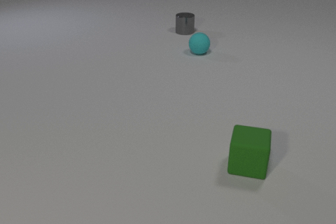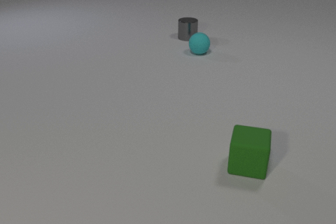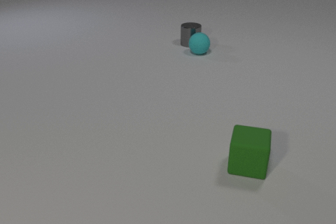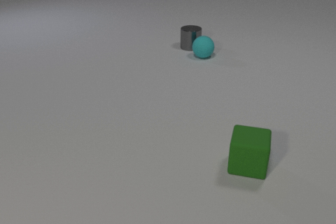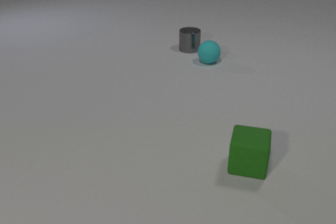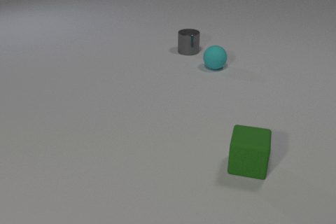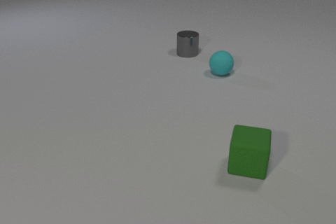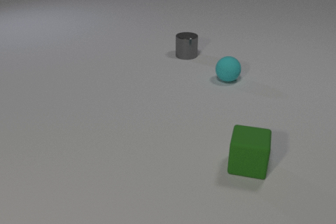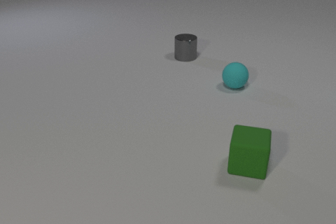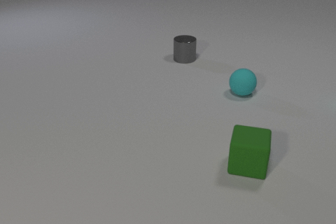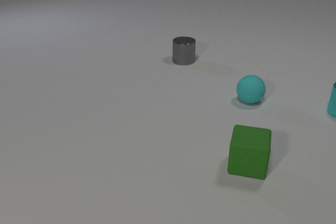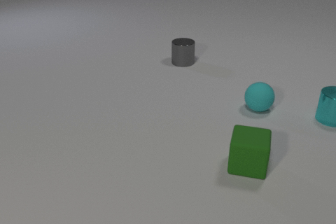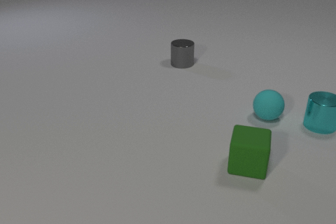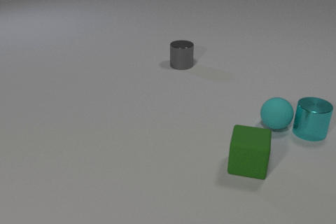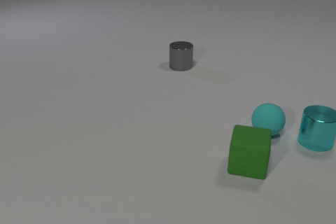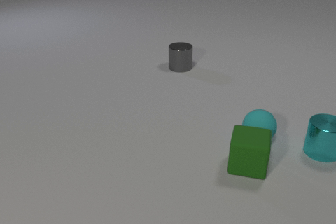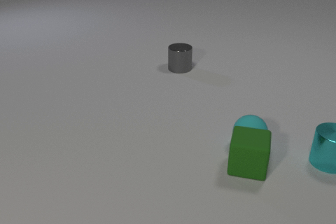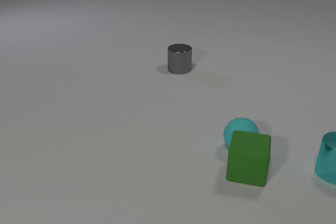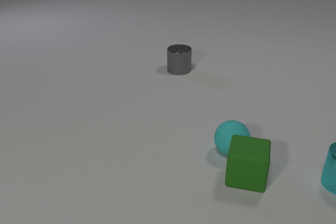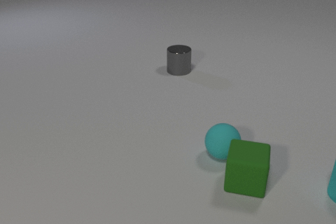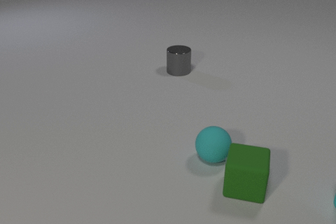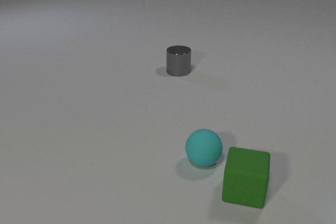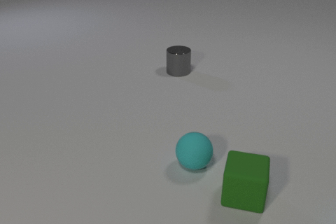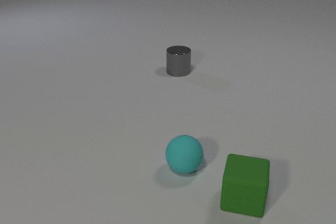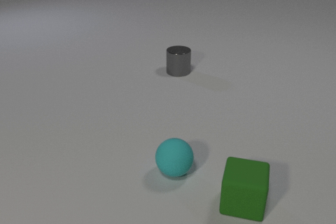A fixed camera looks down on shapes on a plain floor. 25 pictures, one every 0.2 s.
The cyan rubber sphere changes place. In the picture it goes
toward the camera.
The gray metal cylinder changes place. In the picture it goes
toward the camera.
0.0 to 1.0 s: The gray metal cylinder slides toward the camera. The cyan rubber sphere rolls toward the camera and to the right. The gray metal cylinder and the cyan rubber sphere collide.
1.0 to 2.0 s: The gray metal cylinder slides toward the camera. The cyan rubber sphere rolls toward the camera and to the right. The cyan metal cylinder comes in at the right edge, slides toward the camera.
2.0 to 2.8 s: The gray metal cylinder slides toward the camera. The cyan rubber sphere rolls toward the camera. The cyan metal cylinder slides toward the camera. The cyan rubber sphere and the cyan metal cylinder collide.
2.8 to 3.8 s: The gray metal cylinder slides toward the camera. The cyan rubber sphere rolls toward the camera and to the left. The cyan metal cylinder slides toward the camera and to the right. The green rubber cube slides toward the camera. The cyan rubber sphere and the green rubber cube collide.
3.8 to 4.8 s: The cyan rubber sphere rolls to the left and toward the camera. The cyan metal cylinder slides toward the camera and to the right, leaves at the right edge. The green rubber cube slides toward the camera.
How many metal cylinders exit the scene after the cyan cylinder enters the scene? 1.
How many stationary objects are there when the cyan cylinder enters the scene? 1.
What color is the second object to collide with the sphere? cyan.
